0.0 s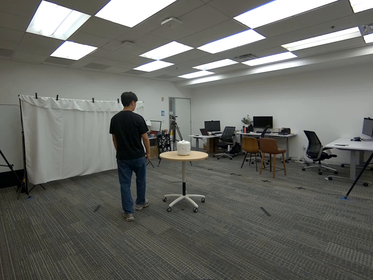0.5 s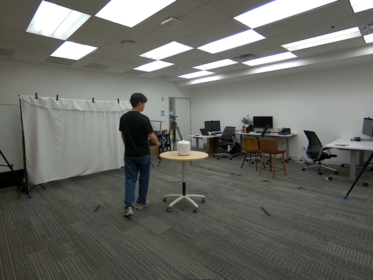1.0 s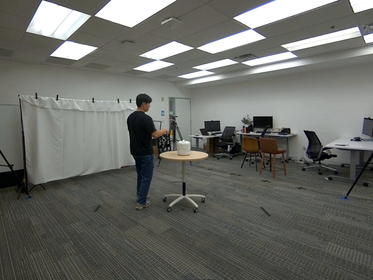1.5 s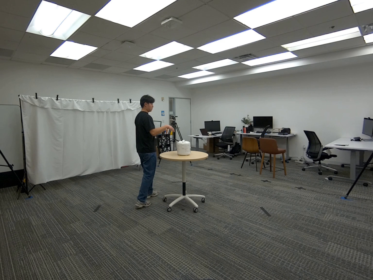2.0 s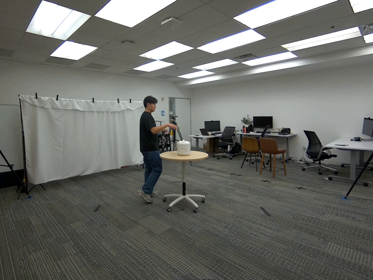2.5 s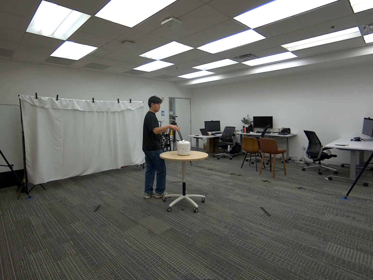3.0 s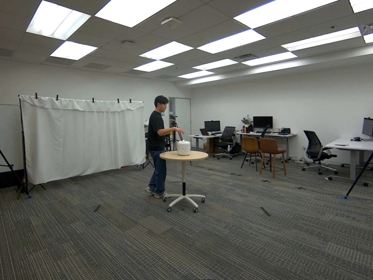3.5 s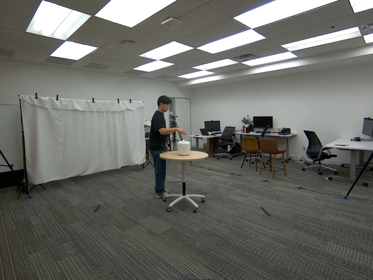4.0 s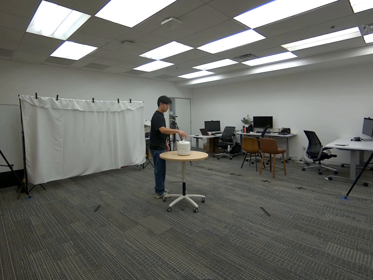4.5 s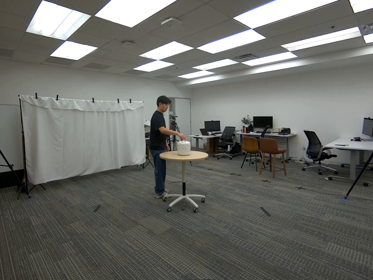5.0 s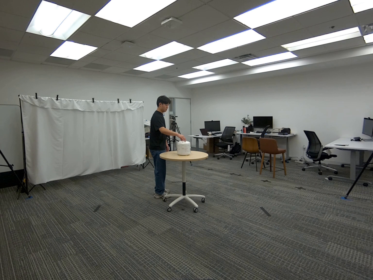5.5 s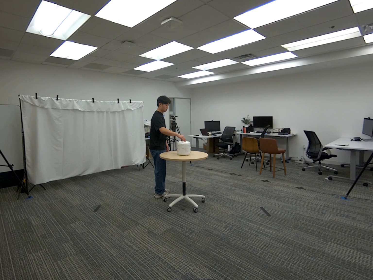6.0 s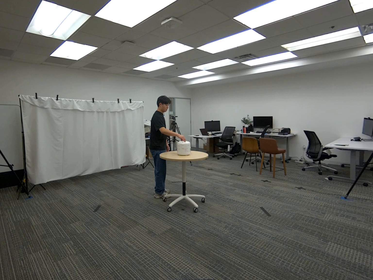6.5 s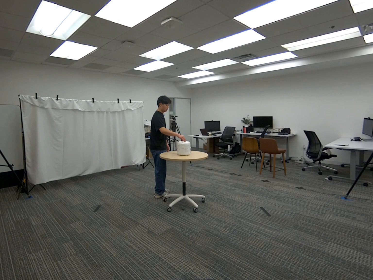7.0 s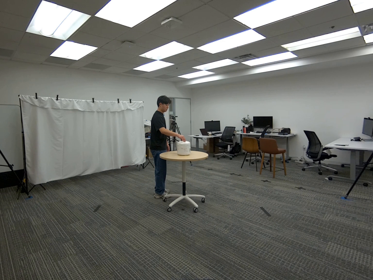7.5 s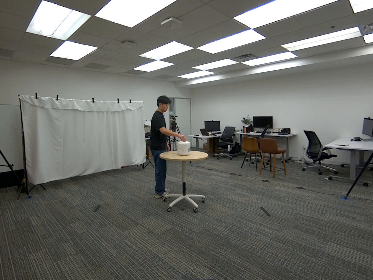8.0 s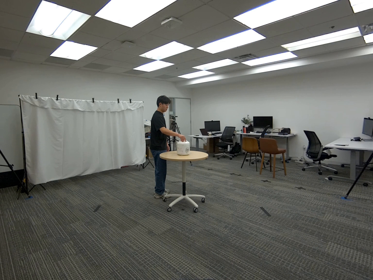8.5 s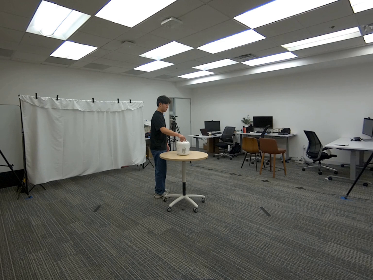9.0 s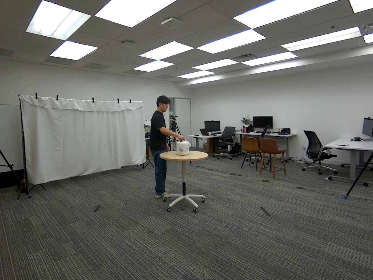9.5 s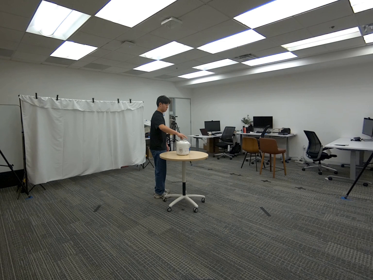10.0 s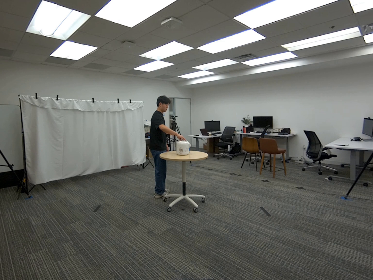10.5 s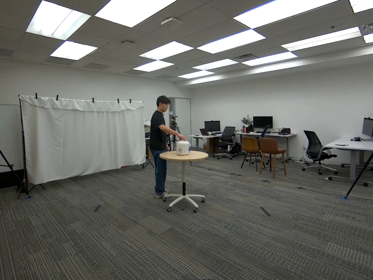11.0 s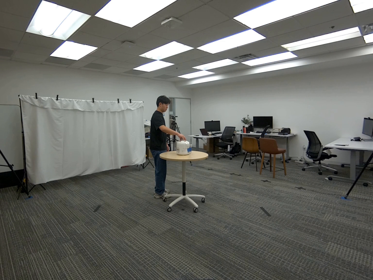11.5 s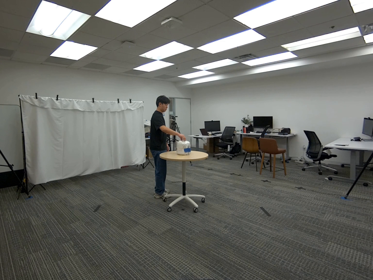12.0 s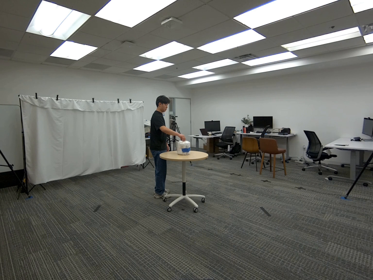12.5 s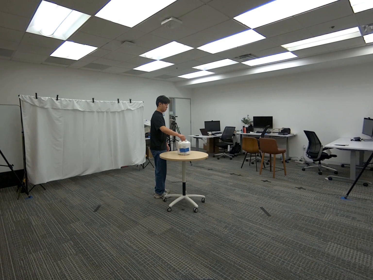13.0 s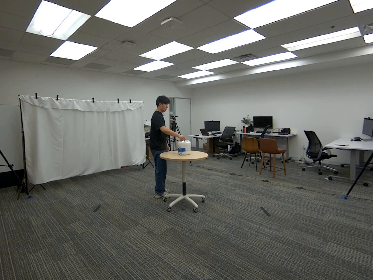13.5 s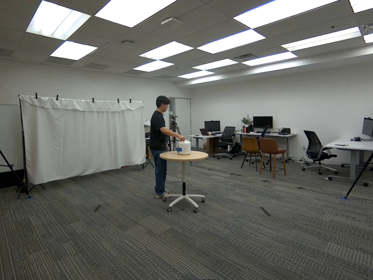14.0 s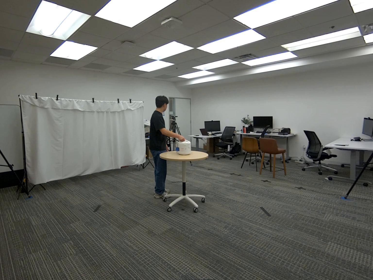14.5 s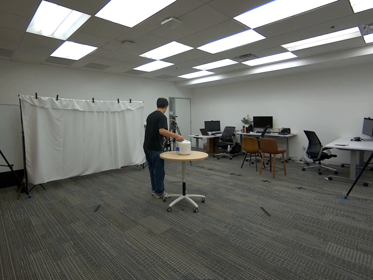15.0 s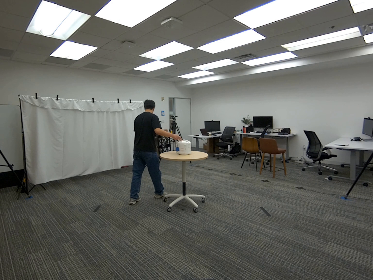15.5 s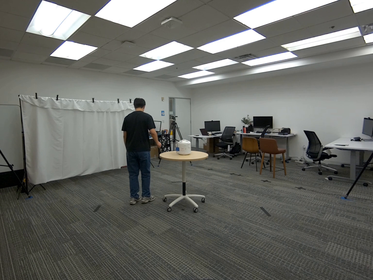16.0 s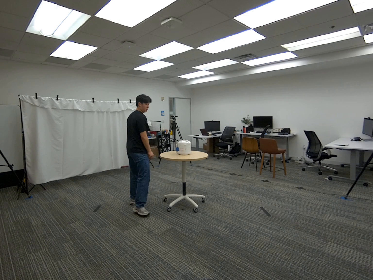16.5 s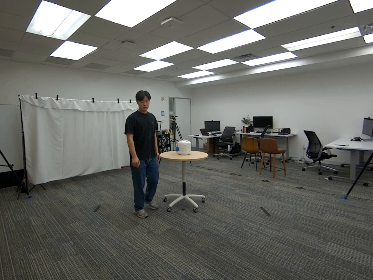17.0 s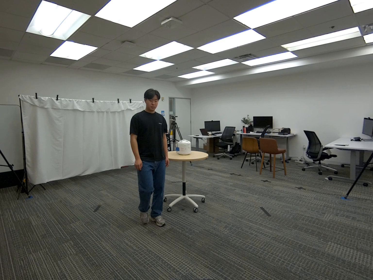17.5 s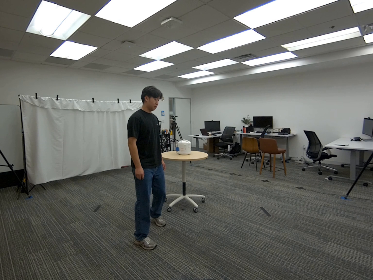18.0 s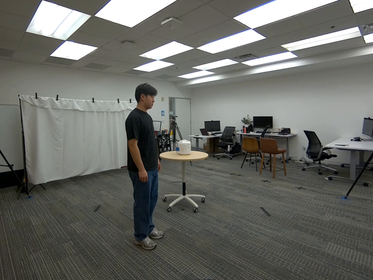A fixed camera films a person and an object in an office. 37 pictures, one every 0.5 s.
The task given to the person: Walk toward the rice cooker on the round table and pick up the rice cooker and rotate it clockwise using right hand. Place back on the round table.
